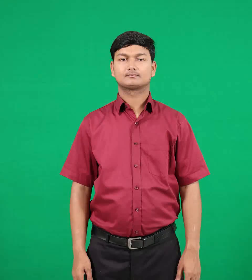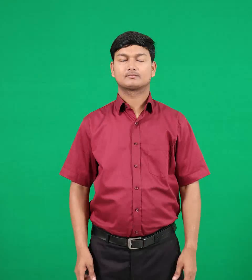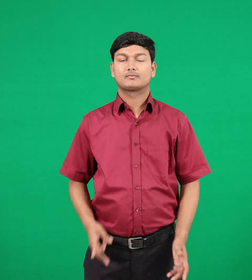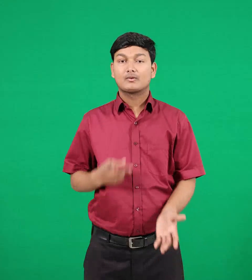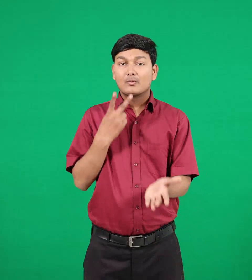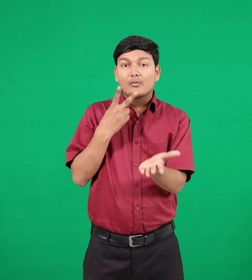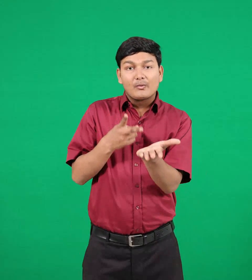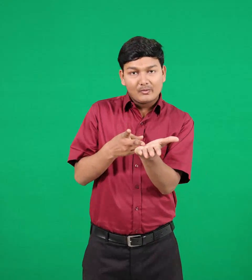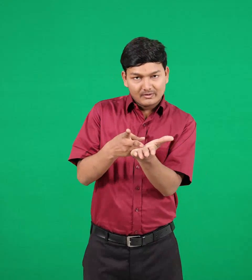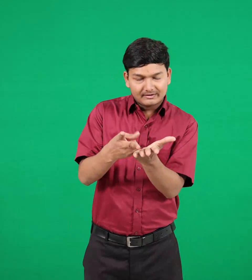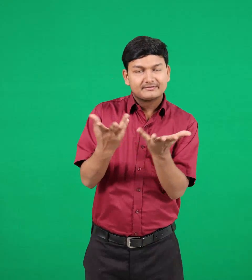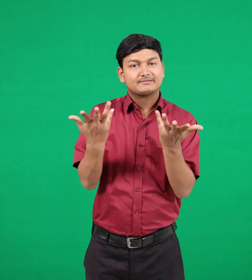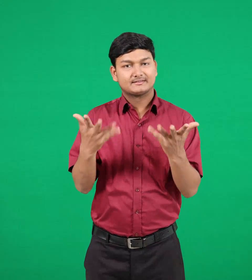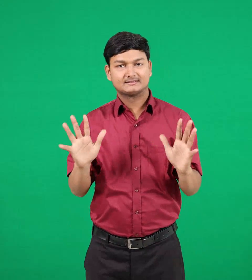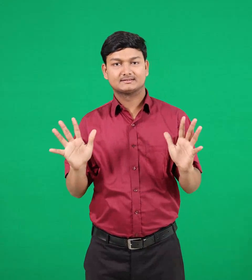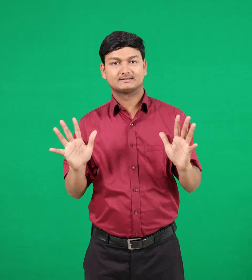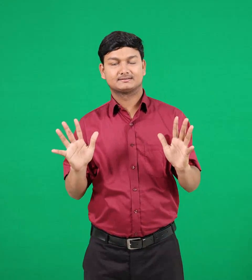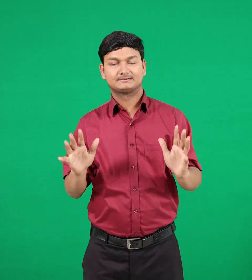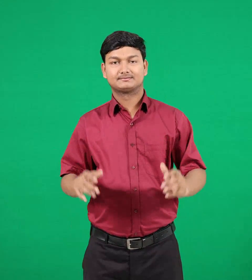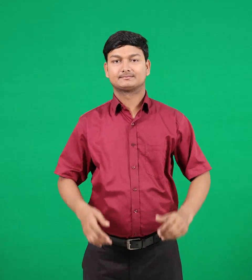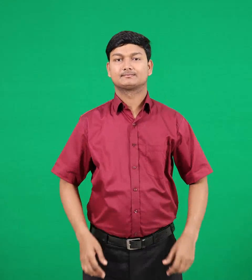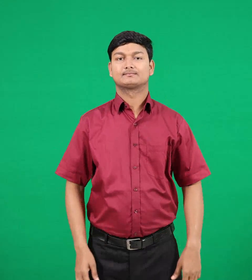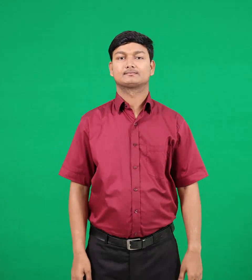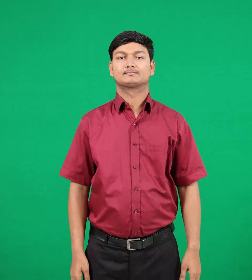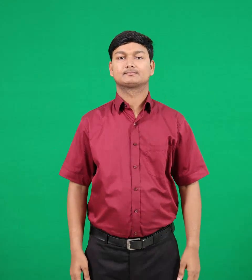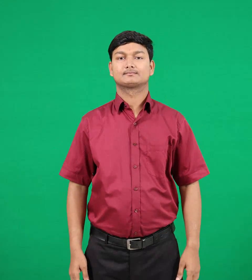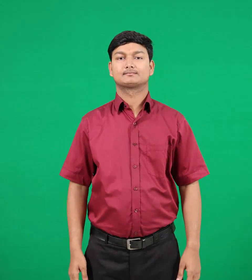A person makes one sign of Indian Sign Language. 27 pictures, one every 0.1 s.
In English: honested
